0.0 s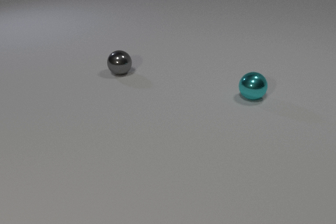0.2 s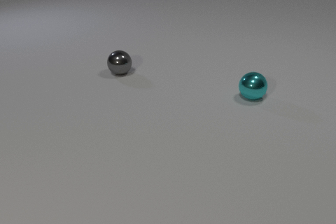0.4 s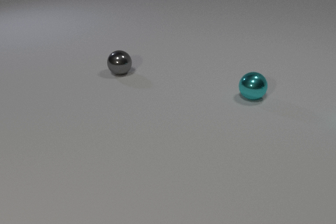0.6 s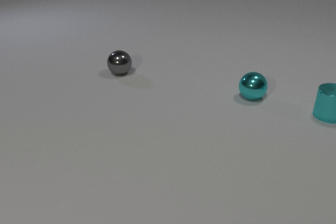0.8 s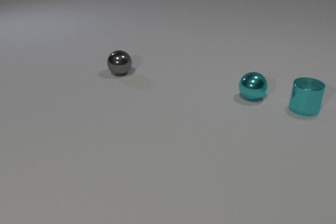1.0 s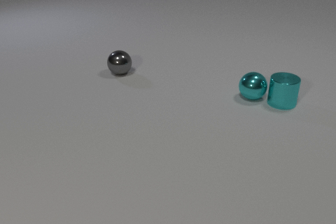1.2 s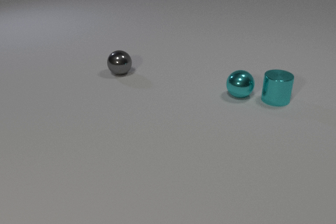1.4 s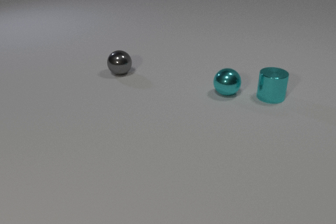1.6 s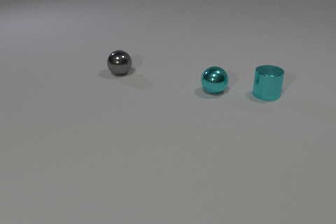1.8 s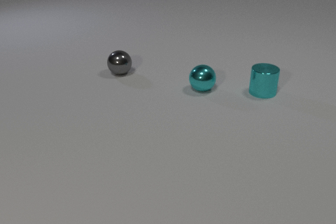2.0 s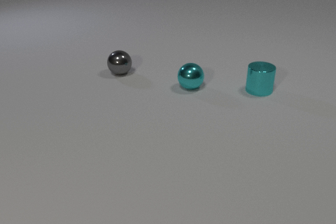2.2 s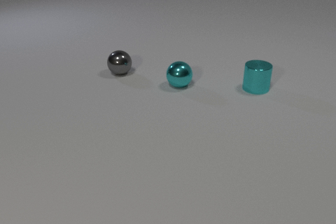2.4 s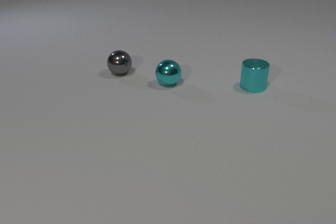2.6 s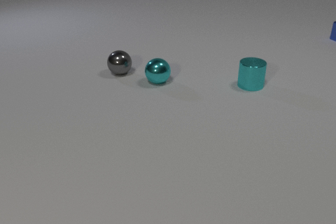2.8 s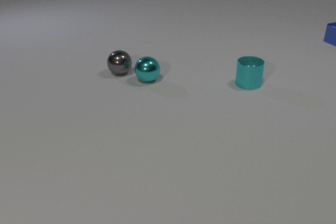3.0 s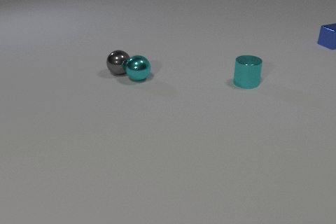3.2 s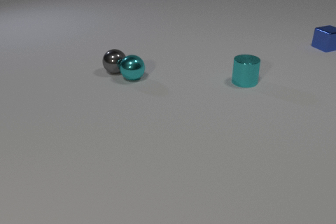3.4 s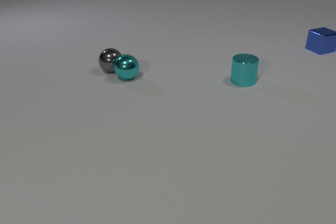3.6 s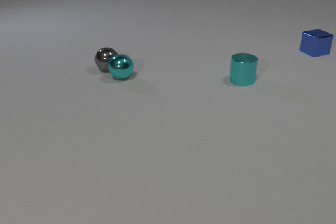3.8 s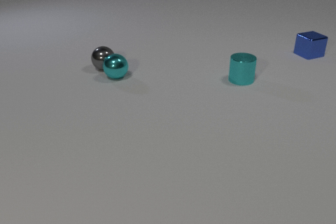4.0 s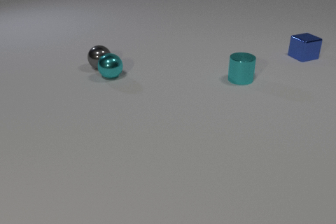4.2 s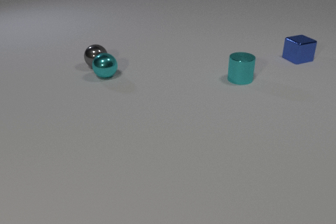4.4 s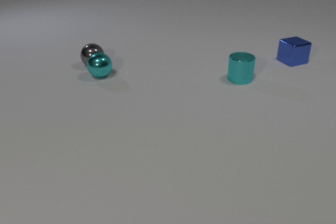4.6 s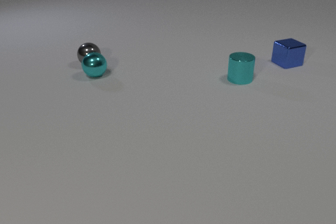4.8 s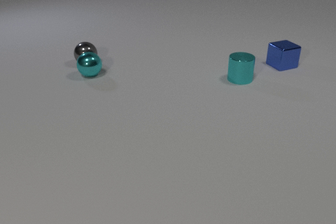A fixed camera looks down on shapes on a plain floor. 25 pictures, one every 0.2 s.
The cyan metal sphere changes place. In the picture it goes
to the left.
The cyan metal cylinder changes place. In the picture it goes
to the left.
0.0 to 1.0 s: The cyan metal cylinder comes in at the right edge, slides to the left. The cyan metal cylinder and the cyan metal sphere collide.
1.0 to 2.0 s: The cyan metal cylinder slides to the left and away from the camera. The cyan metal sphere rolls to the left.
2.0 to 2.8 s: The cyan metal cylinder slides away from the camera and to the left. The cyan metal sphere rolls to the left. The blue metal cube comes in at the right edge, slides toward the camera and to the left.
2.8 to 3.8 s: The cyan metal cylinder slides away from the camera and to the left. The cyan metal sphere rolls to the left. The blue metal cube slides toward the camera and to the left. The gray metal sphere rolls to the left and away from the camera. The cyan metal sphere and the gray metal sphere collide.
3.8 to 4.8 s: The cyan metal sphere rolls to the left. The blue metal cube slides toward the camera and to the left. The gray metal sphere rolls to the left and away from the camera.
What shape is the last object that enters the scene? cube.
What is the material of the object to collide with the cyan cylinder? metal.
How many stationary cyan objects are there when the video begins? 1.
